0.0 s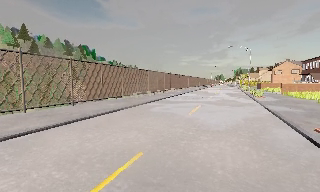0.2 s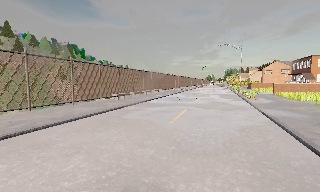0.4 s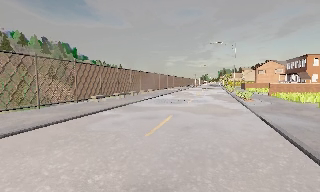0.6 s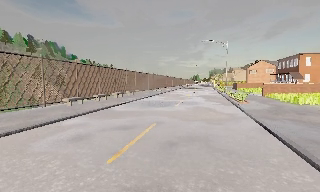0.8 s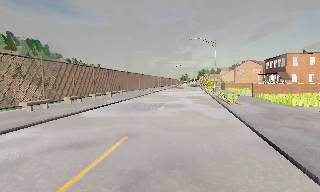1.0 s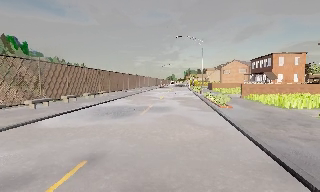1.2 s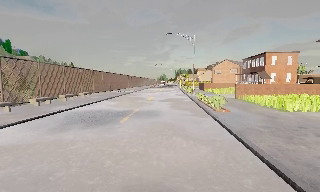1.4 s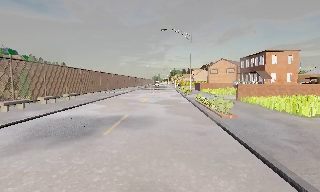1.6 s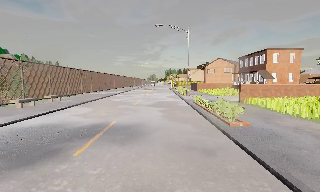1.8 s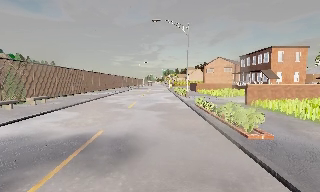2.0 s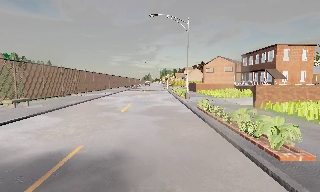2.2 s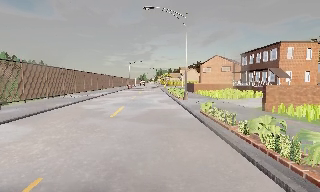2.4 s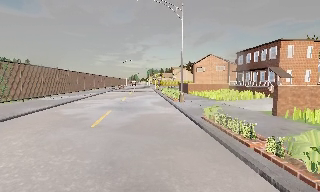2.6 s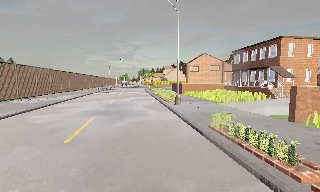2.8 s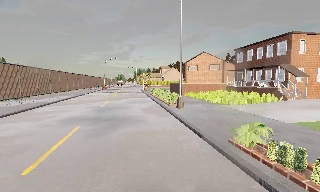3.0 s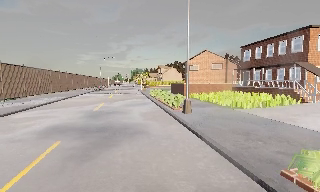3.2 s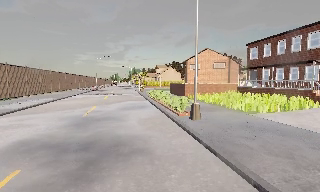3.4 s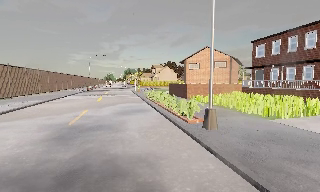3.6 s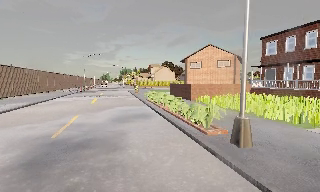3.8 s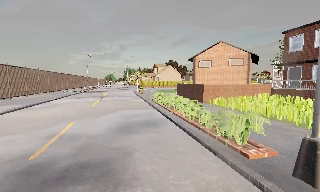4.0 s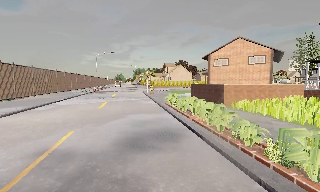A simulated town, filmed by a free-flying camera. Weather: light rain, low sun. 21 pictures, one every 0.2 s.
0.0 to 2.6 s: The scene slides to the left, as the camera pans about 35 degrees to its right. It travels forward, about 20 m.
2.6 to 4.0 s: The camera travels forward, about 10 m, so what stands in front looms larger.
The film runs forward here.
